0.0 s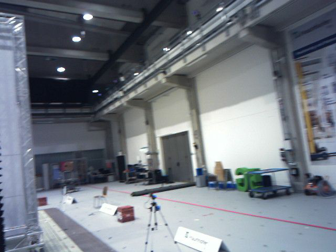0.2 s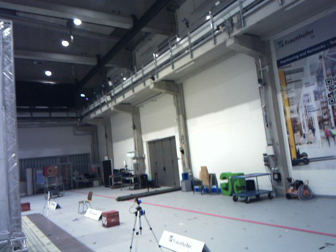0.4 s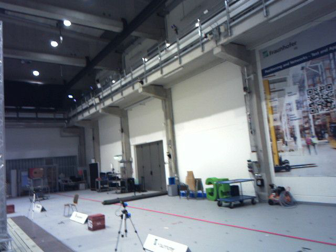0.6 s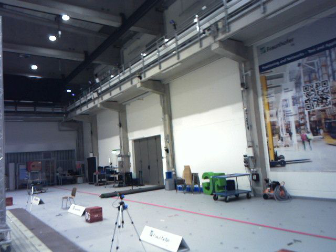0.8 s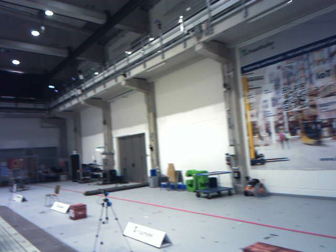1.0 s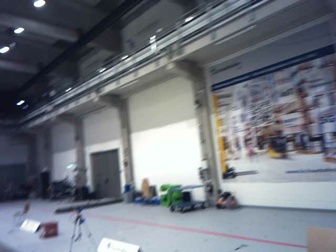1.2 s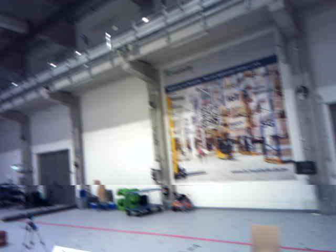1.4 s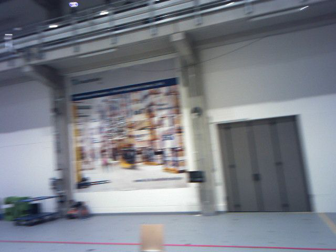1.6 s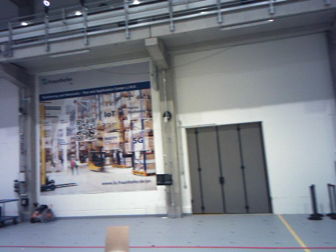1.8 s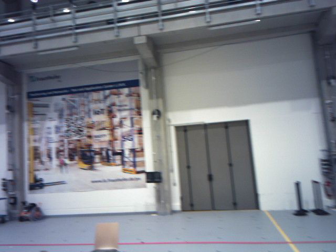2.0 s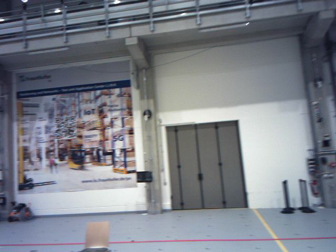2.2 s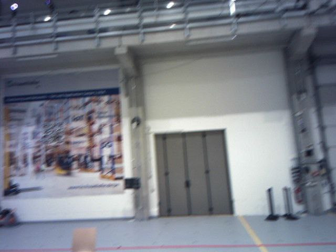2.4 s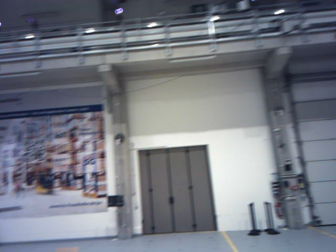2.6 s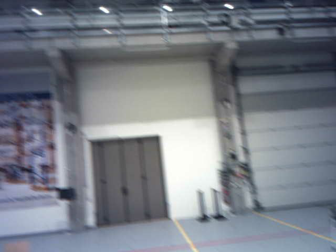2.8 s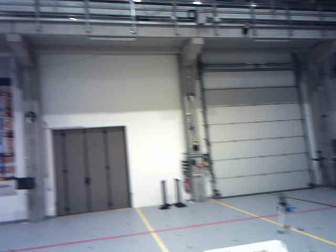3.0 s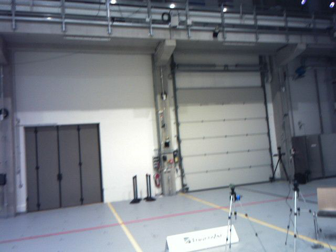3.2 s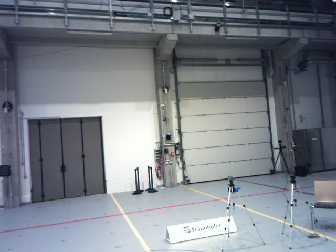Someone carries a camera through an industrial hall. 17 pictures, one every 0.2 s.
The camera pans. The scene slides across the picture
to the left.
The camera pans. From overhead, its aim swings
clockwise.
0.0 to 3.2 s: The camera pans to its right, which is clockwise from overhead, by about 80 degrees. It travels backward, about 3 m.
The film runs backward here.
